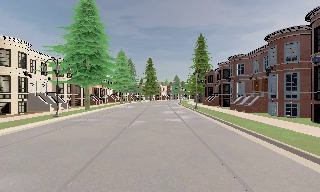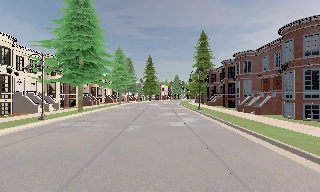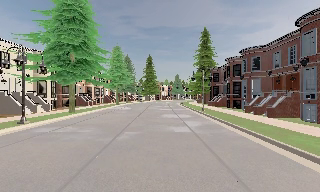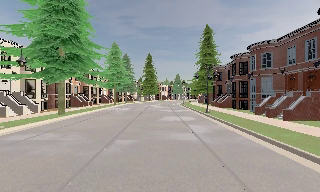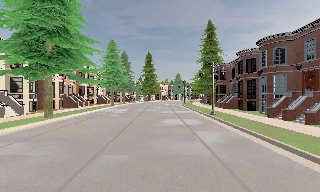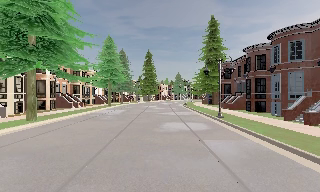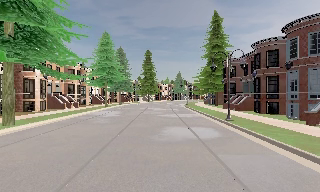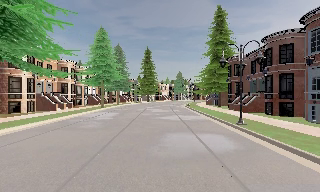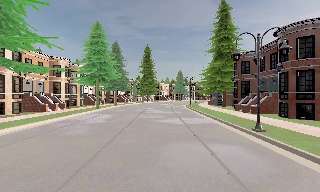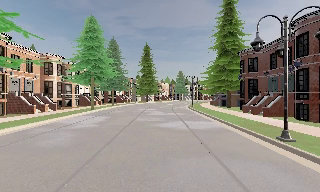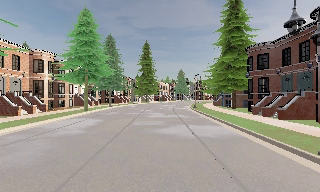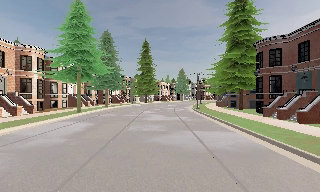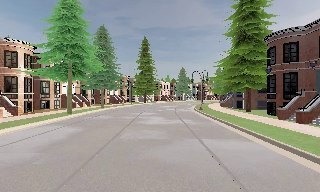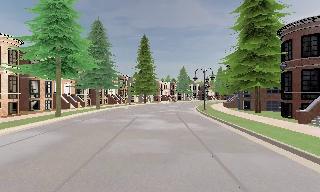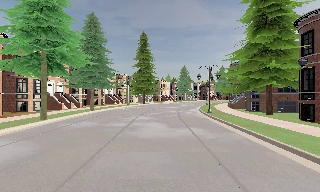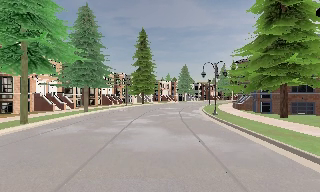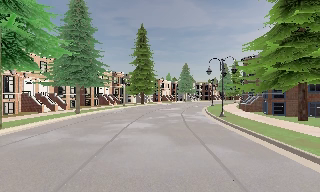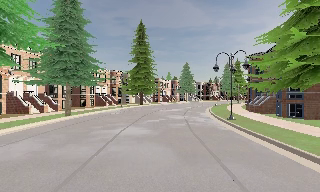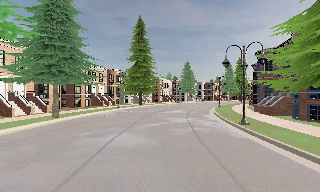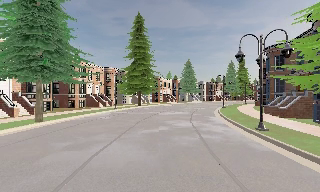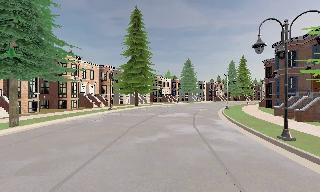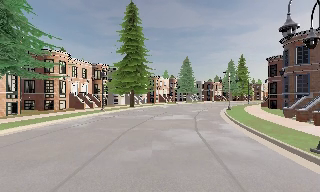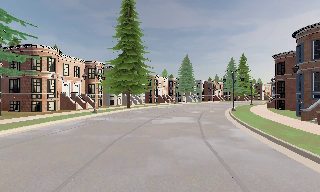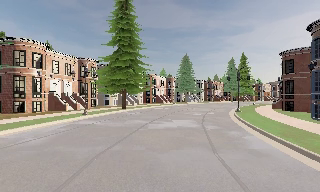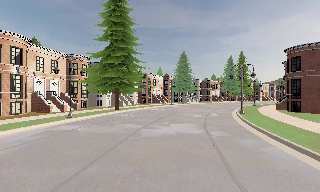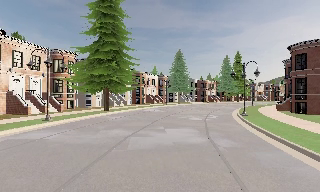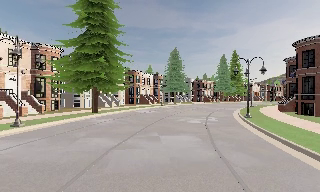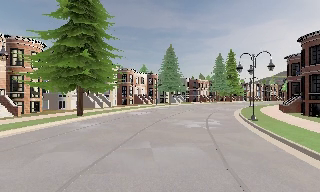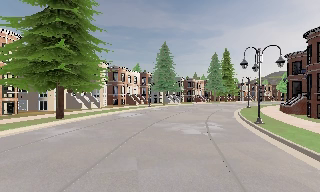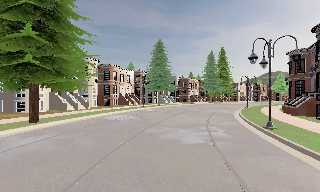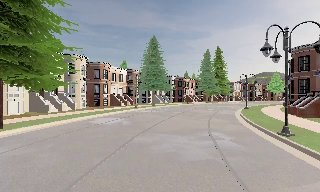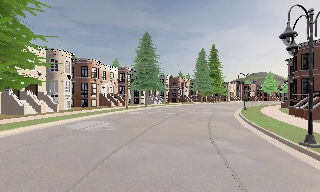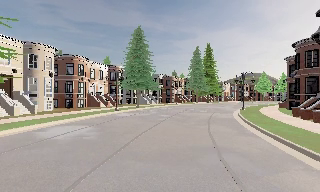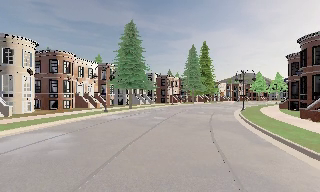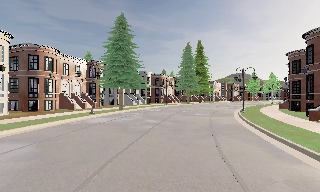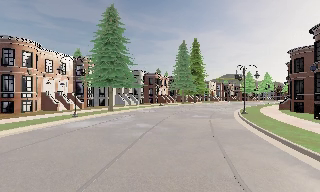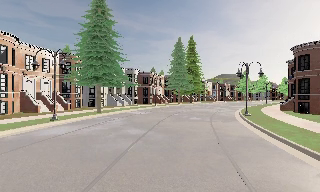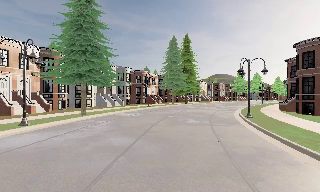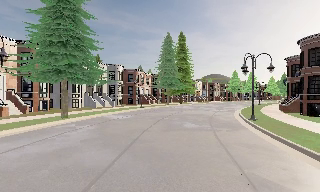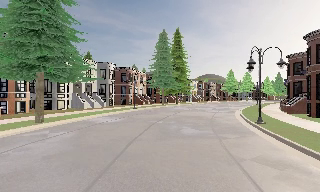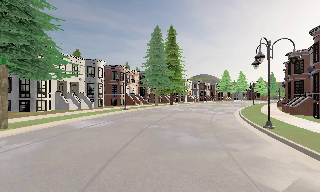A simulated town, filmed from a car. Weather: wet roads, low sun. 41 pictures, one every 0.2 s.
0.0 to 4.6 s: The camera travels forward, about 40 m, so what stands in front looms larger.
4.6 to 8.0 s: The camera swings to its right by about 30 degrees, and the scene slides to the left. It travels forward, about 30 m.
The film runs forward here.
